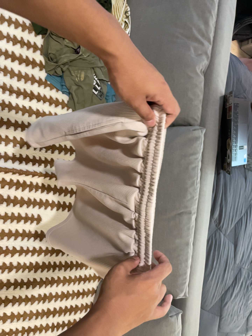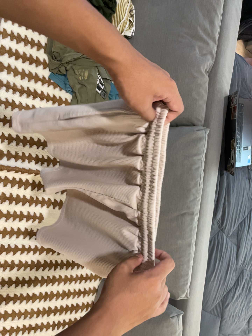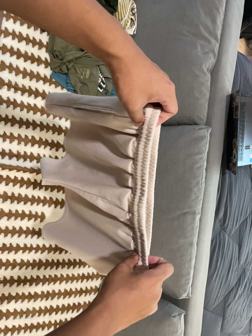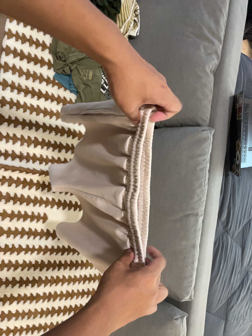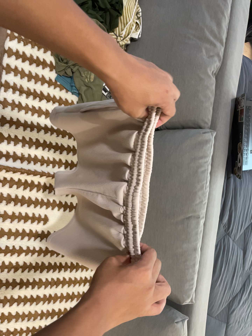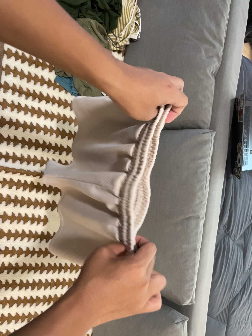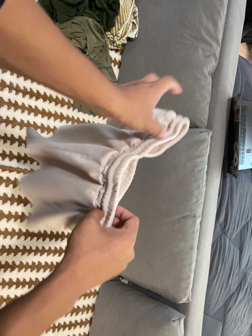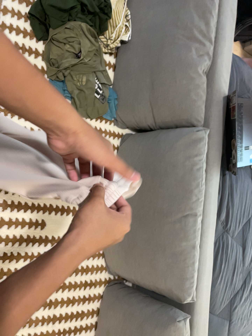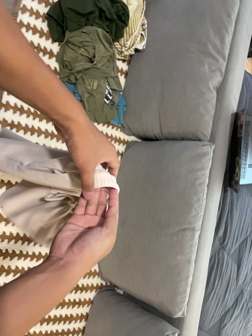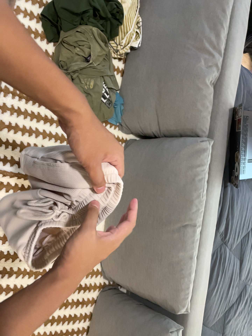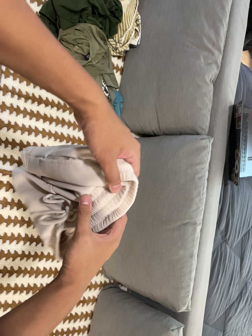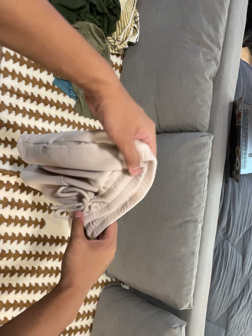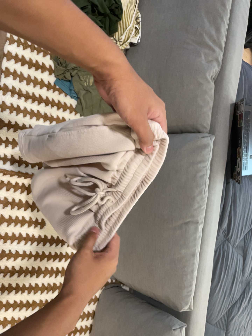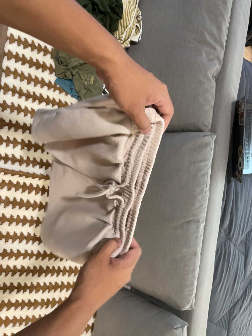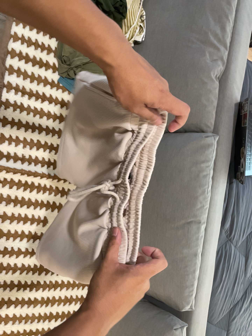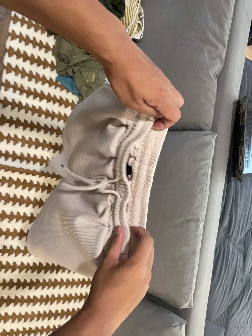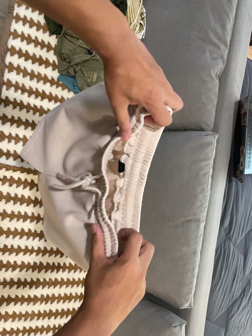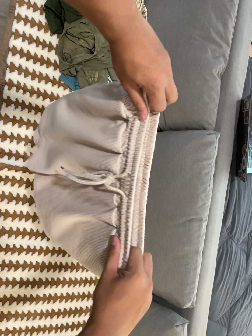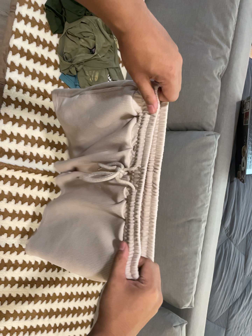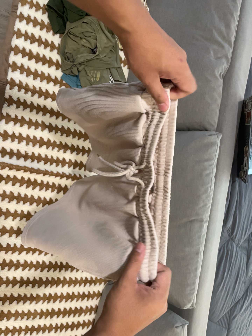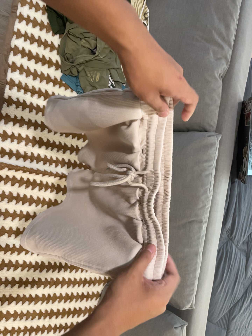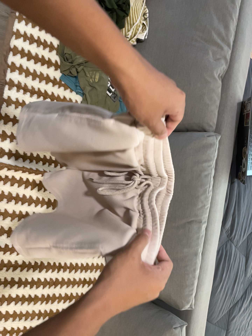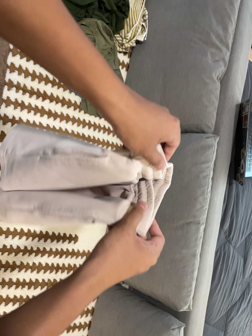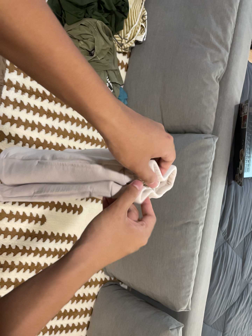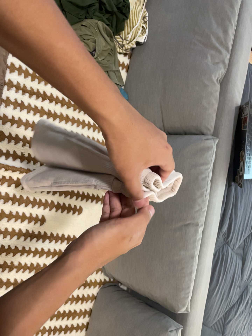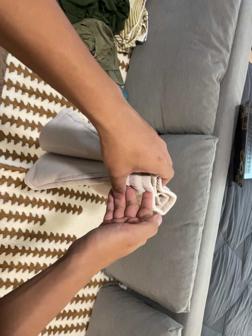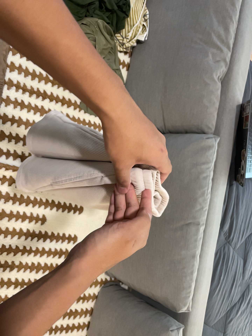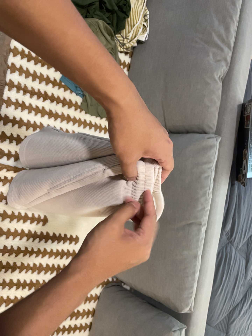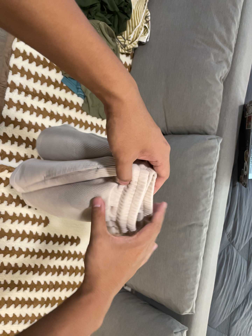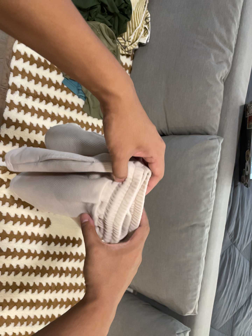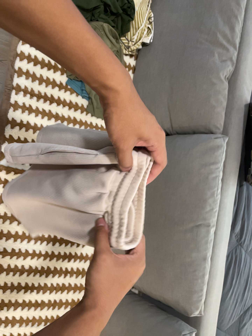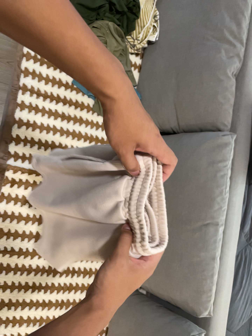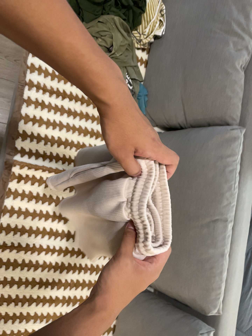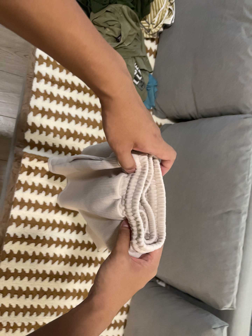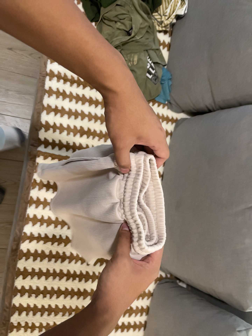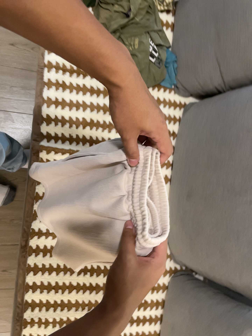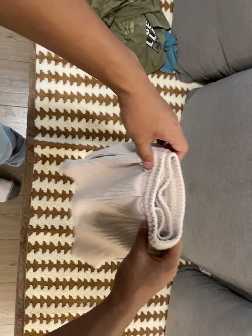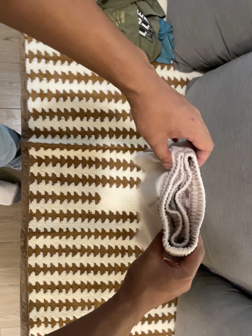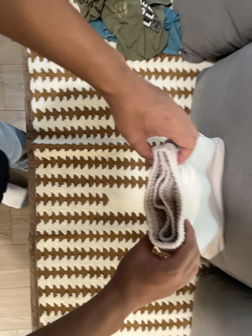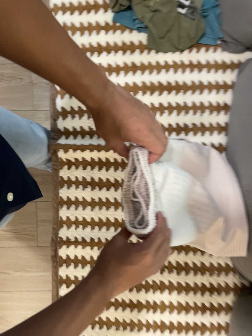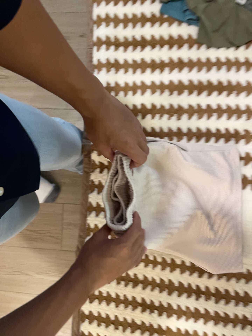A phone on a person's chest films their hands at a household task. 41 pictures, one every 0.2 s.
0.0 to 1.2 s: The camera keeps its place and its aim.
1.2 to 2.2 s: The camera shifts only a little, or ends up much as it began.
2.2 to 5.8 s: The camera shifts only a little, or ends up much as it began.
5.8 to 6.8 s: The camera swings to its left by about 10 degrees, and the scene slides to the right. It travels toward the bottom of its view and forward, about 12 cm, so close, fixed things drift upward.
6.8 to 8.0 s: The camera pans to its left by about 30 degrees. It travels forward and to its right, about 34 cm, so what stands in front looms larger.
The film runs forward here.
